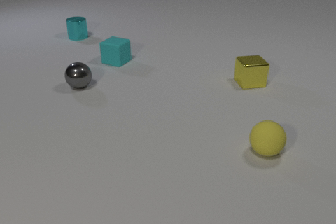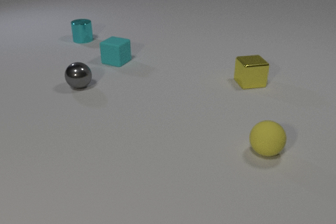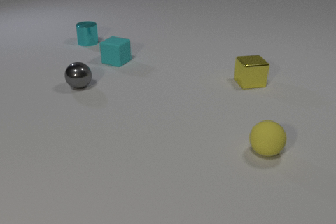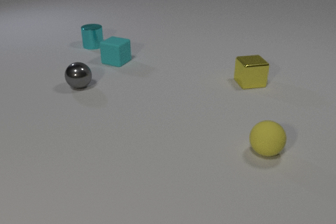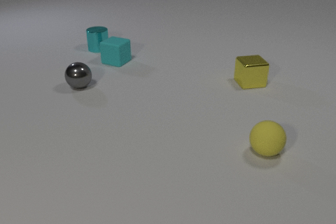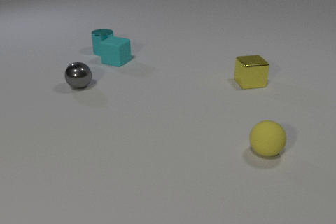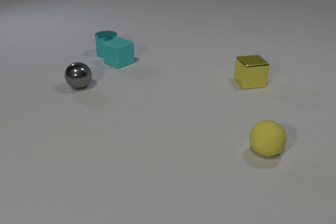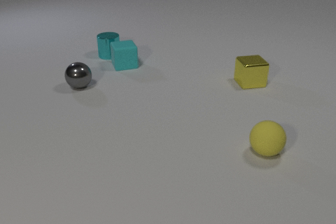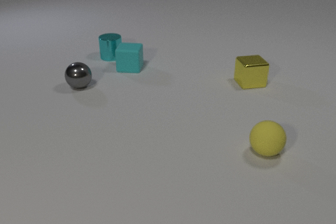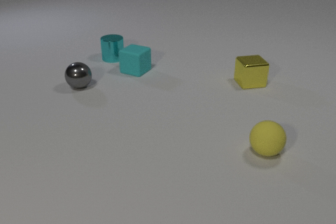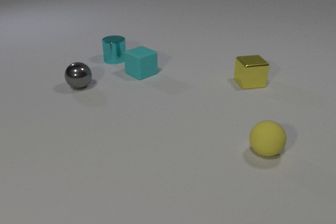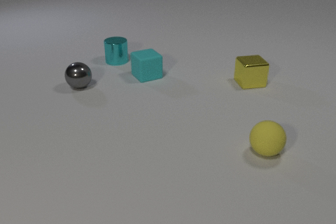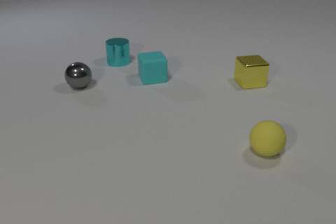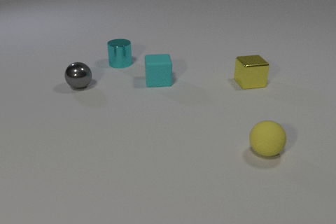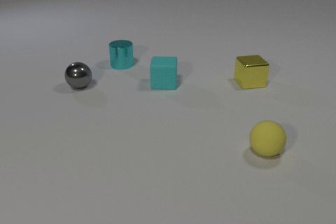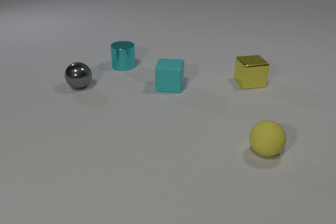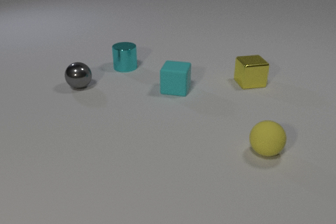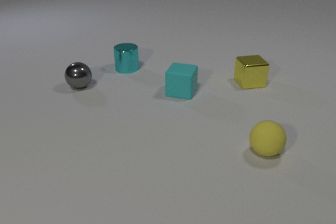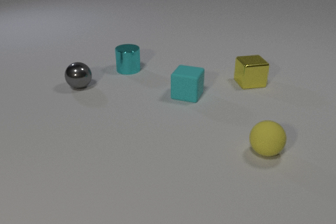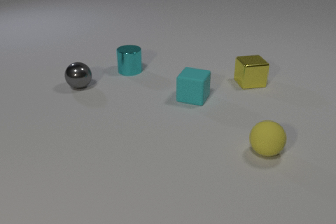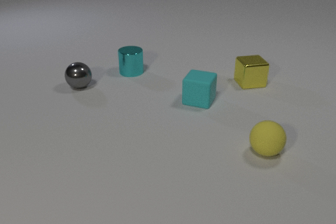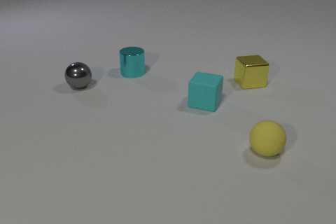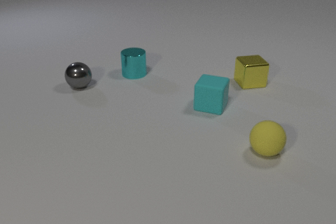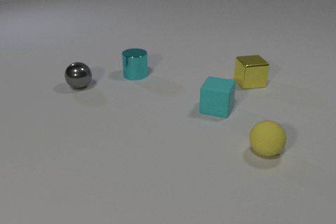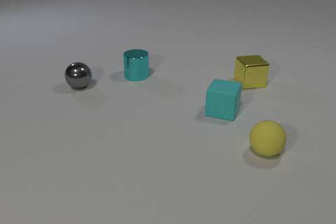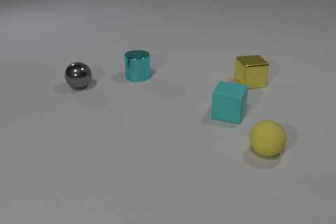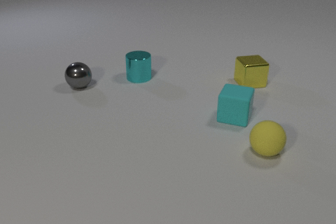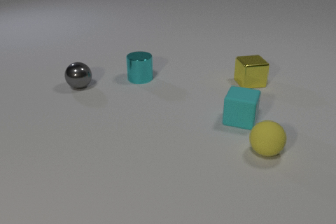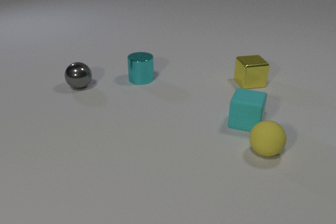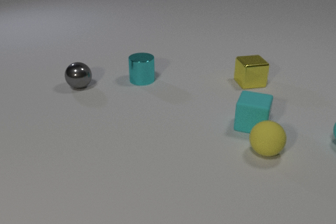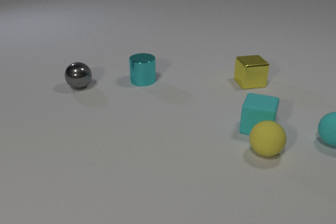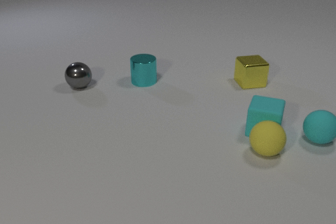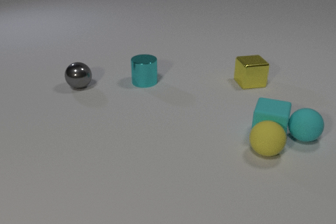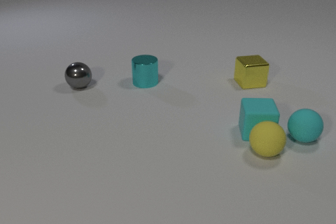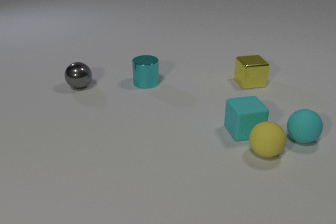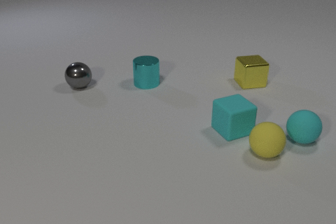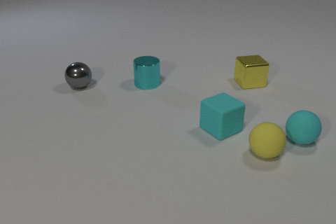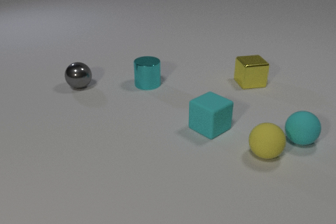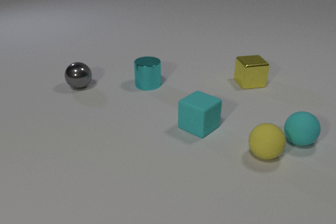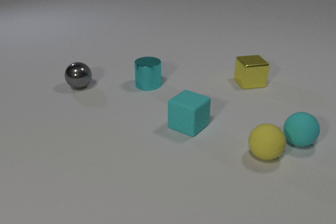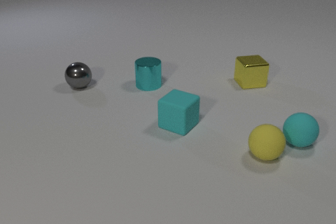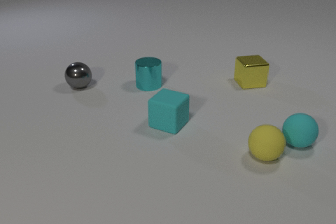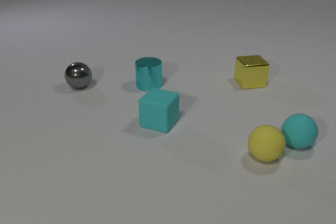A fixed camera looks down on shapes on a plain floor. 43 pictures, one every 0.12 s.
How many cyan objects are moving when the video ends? 3.
How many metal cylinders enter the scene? 0.
What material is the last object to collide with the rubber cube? rubber.
0.00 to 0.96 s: The cyan metal cylinder slides toward the camera and to the right. The cyan rubber cube slides toward the camera and to the right, spins so that its near face slides to the left, clockwise seen from above. The cyan metal cylinder and the cyan rubber cube collide.
0.96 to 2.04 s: The cyan metal cylinder slides toward the camera and to the right. The cyan rubber cube slides toward the camera and to the right, spins so that its near face slides to the left, clockwise seen from above.
2.04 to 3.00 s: The cyan metal cylinder slides toward the camera and to the right. The cyan rubber cube slides to the right and toward the camera.
3.00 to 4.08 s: The cyan metal cylinder slides toward the camera and to the right. The cyan rubber cube slides toward the camera and to the right, spins so that its near face slides to the right, counterclockwise seen from above. The cyan rubber sphere comes in at the right edge, rolls to the left. The cyan rubber cube and the yellow rubber sphere collide. The cyan rubber cube and the cyan rubber sphere collide.
4.08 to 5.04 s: The cyan metal cylinder slides toward the camera. The cyan rubber cube slides to the left, spins counterclockwise seen from above by about 60 degrees, its near face sliding to the right. The cyan rubber sphere rolls toward the camera.
